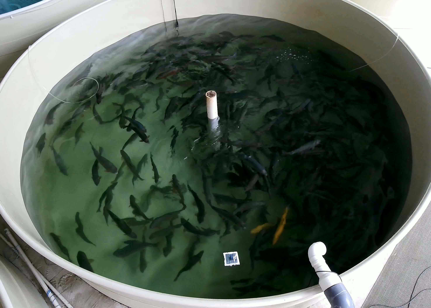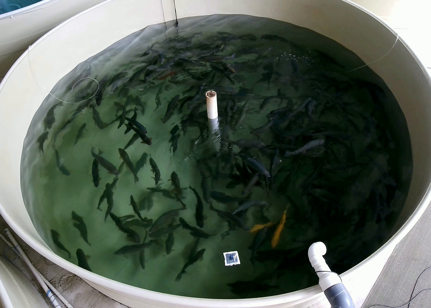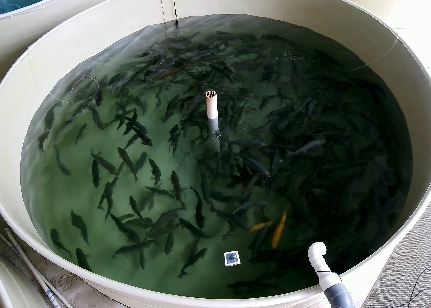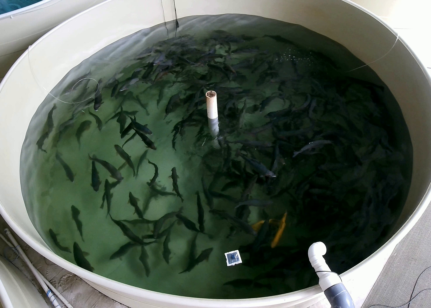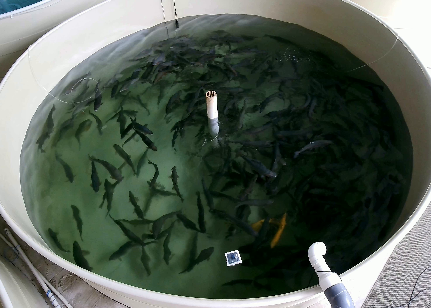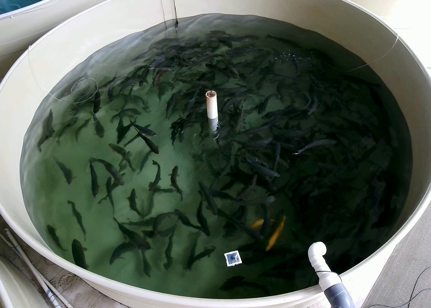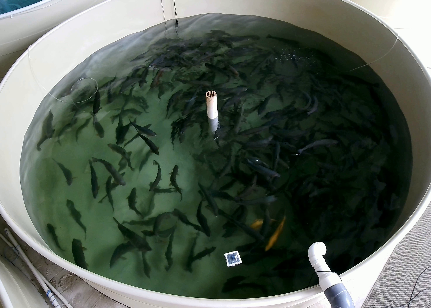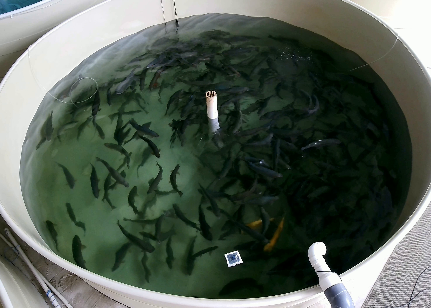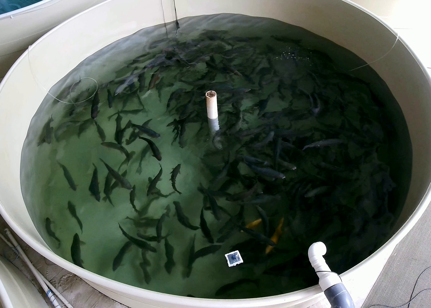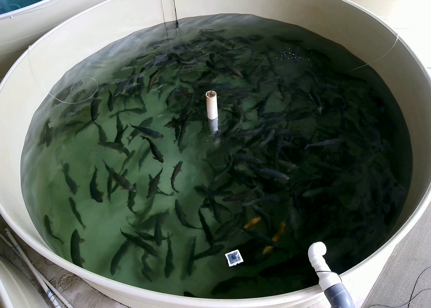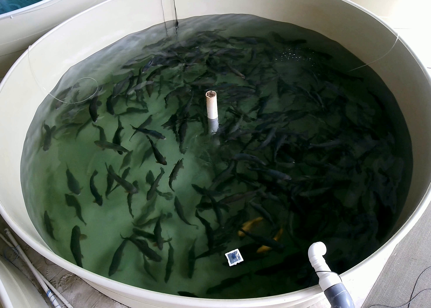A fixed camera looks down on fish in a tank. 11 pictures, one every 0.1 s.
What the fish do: Foraging.
